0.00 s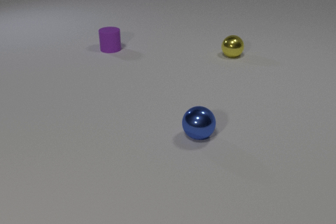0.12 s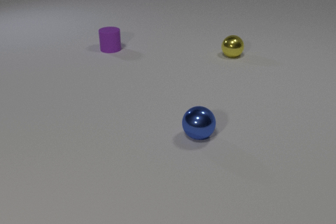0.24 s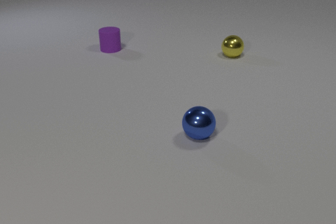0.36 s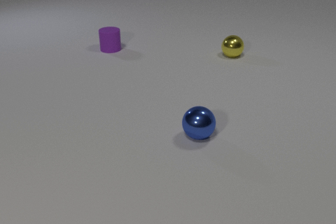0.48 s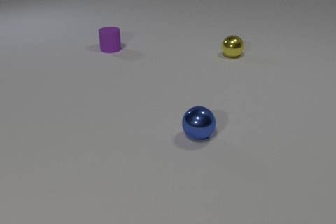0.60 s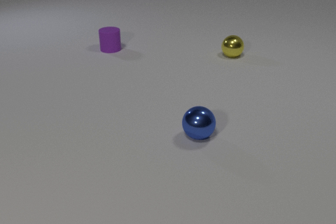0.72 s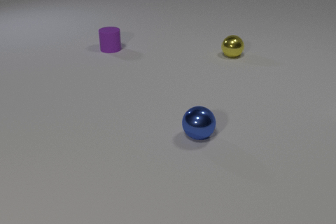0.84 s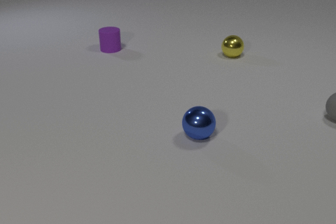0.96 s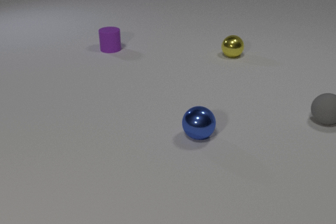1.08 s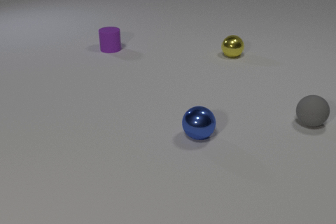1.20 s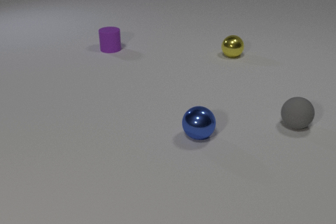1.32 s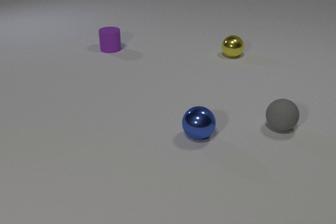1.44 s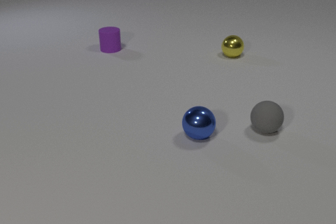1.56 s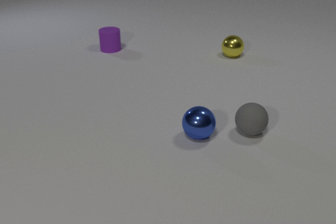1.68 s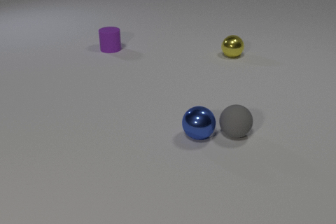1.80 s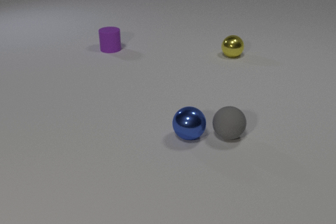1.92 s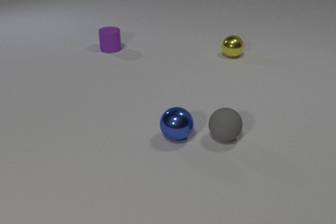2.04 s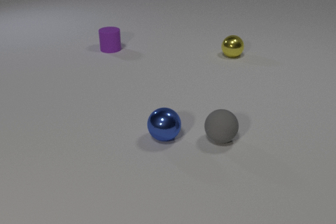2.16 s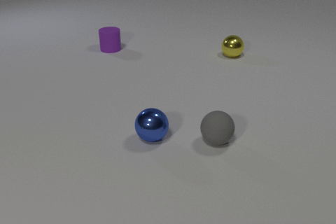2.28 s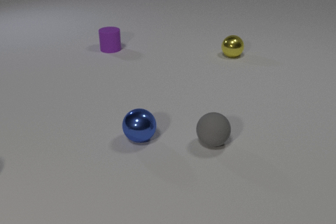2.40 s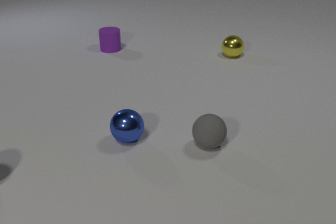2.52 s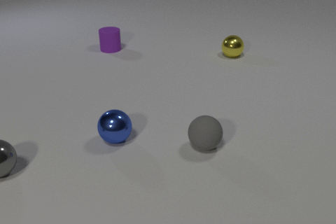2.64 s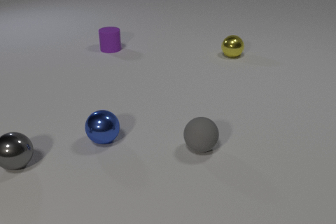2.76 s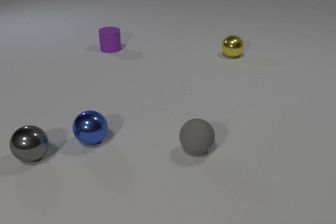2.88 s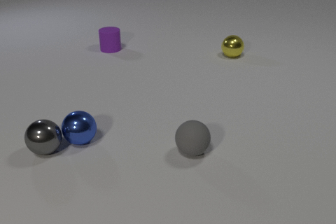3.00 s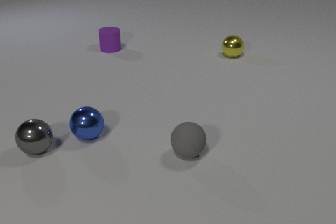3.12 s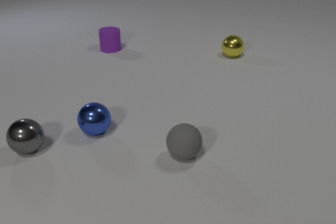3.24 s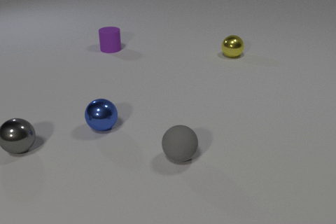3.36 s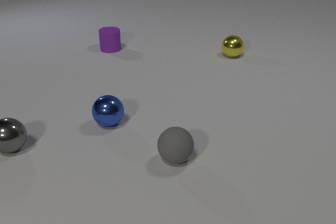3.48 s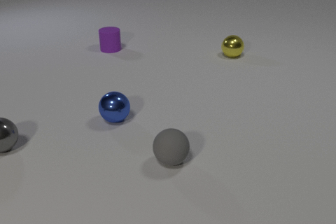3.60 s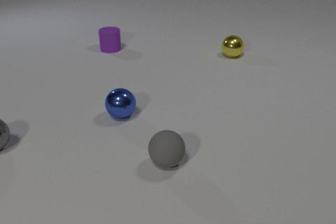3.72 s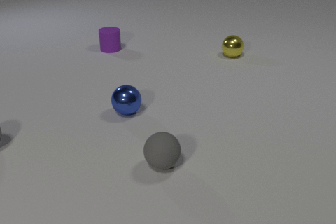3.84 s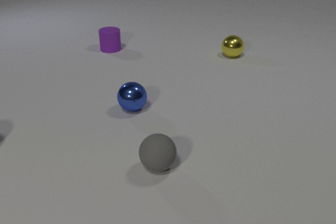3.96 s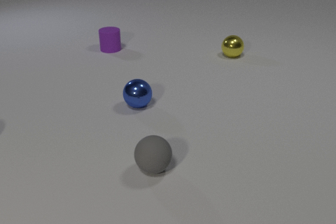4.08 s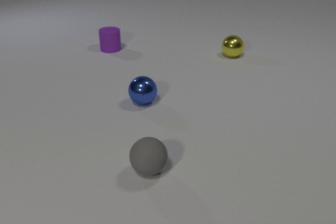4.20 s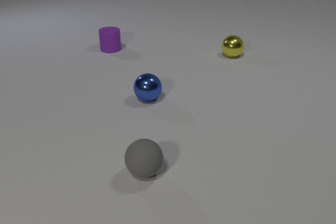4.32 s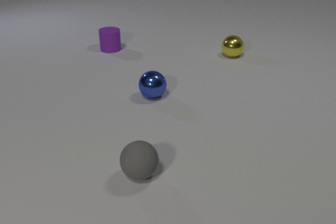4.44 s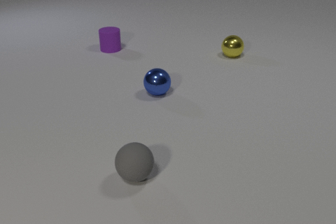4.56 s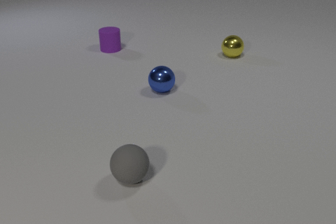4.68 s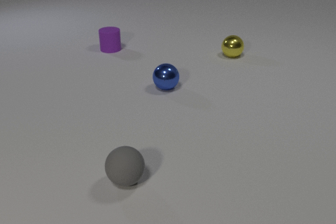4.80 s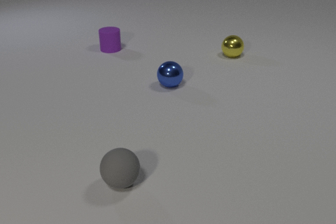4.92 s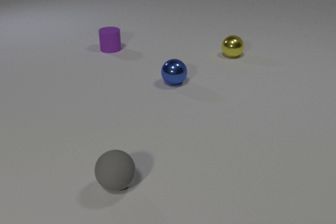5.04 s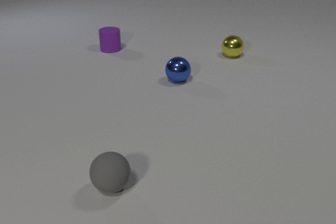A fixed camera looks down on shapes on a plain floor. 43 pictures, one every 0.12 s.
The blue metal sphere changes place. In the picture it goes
away from the camera.
0.00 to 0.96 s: The gray rubber sphere comes in at the right edge, rolls to the left and toward the camera.
0.96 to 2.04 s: The gray rubber sphere rolls to the left and toward the camera. The blue metal sphere rolls to the left. The gray rubber sphere and the blue metal sphere collide.
2.04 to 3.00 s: The gray rubber sphere rolls to the left and toward the camera. The blue metal sphere rolls to the left. The gray metal sphere comes in at the left edge, rolls to the right and away from the camera. The blue metal sphere and the gray metal sphere collide.
3.00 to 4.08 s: The gray rubber sphere rolls to the left and toward the camera. The blue metal sphere rolls away from the camera and to the right. The gray metal sphere rolls to the left and away from the camera, leaves at the left edge.
4.08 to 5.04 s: The gray rubber sphere rolls to the left and toward the camera. The blue metal sphere rolls away from the camera and to the right.
What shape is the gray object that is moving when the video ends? sphere.
Are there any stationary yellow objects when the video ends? yes.
What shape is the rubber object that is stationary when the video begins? cylinder.
